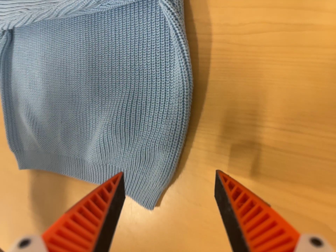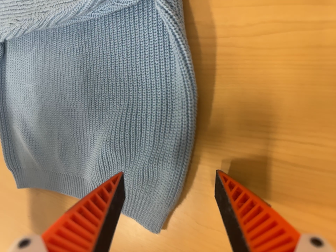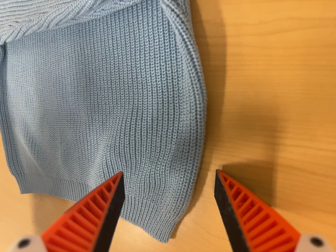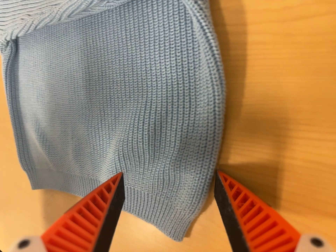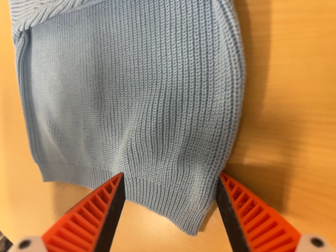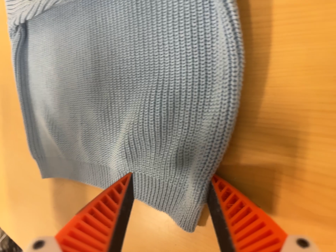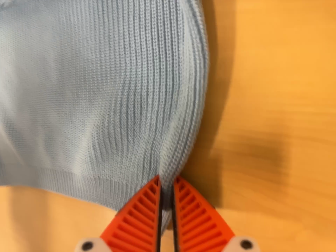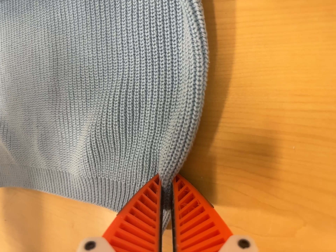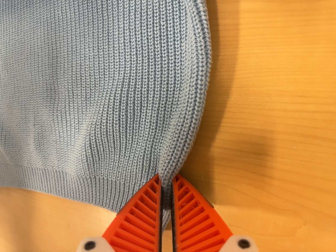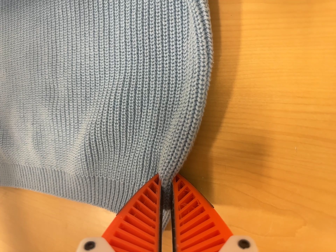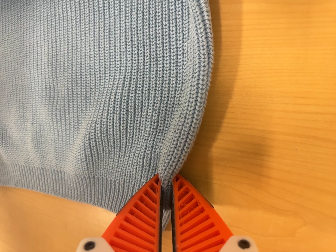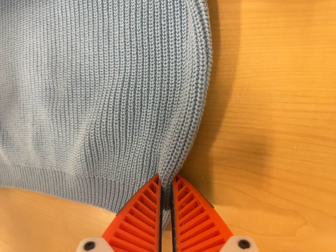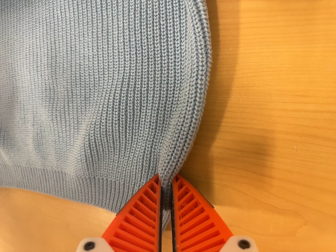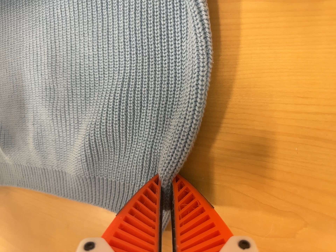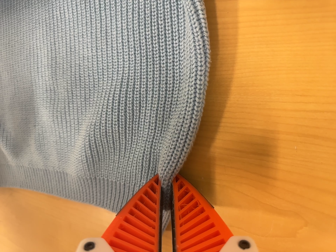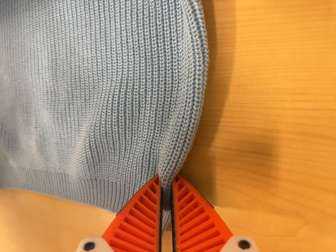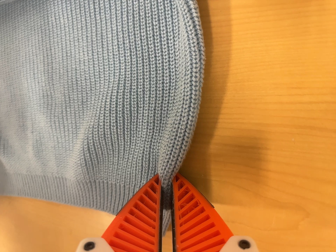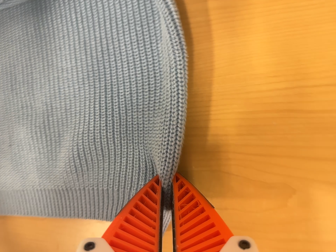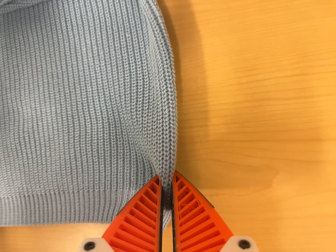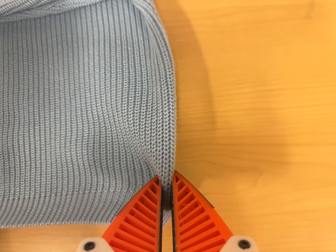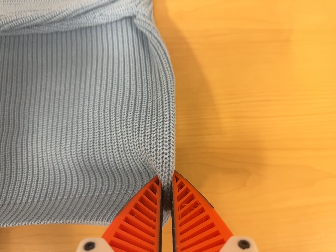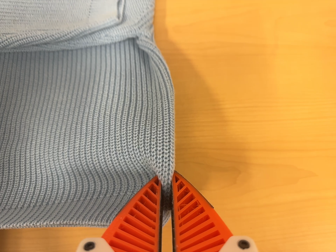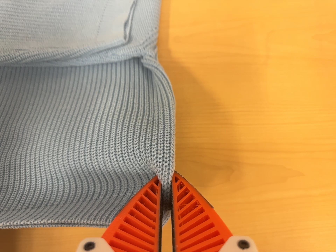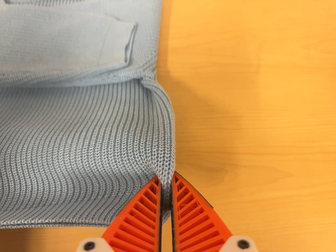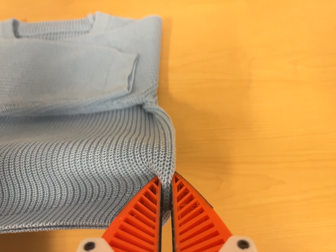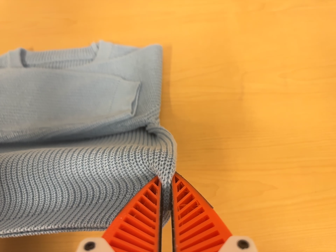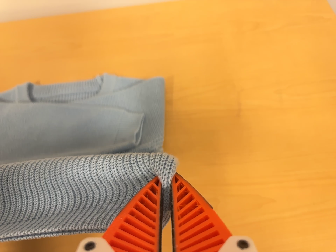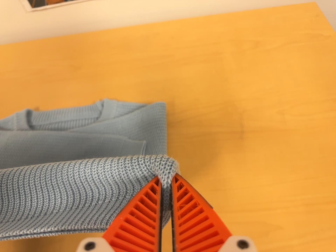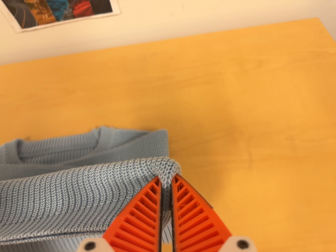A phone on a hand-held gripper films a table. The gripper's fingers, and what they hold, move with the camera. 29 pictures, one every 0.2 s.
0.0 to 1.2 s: The camera travels forward, about 7 cm, so what stands in front looms larger.
1.2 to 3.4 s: The camera swings to its right by about 10 degrees, and the scene slides to the left.
3.4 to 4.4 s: The camera pans to its right by about 20 degrees. It travels backward, toward the bottom of its view and to its left, about 16 cm, so what stands in front gets smaller. Its aim tips toward the top of its view by about 20 degrees.
4.4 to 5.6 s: The camera travels backward and toward the top of its view, about 9 cm, so what stands in front gets smaller. Its aim tips toward the top of its view by about 15 degrees, and the scene shifts downward.
The film runs forward here.
